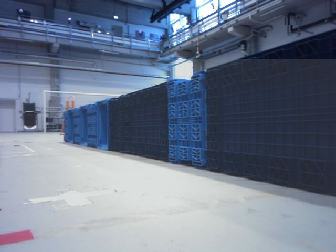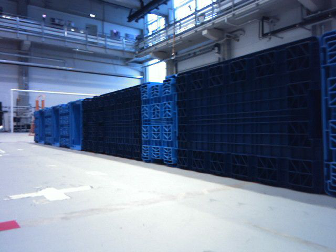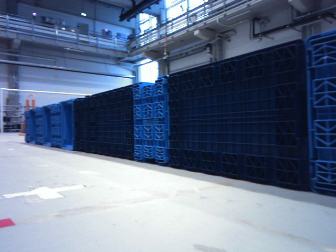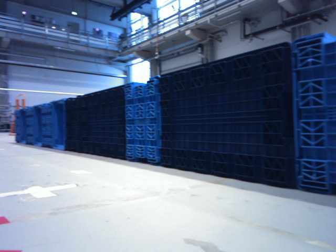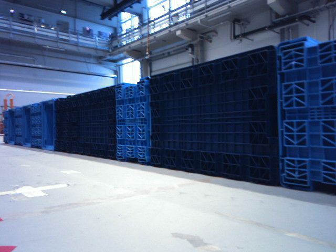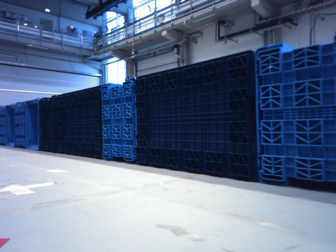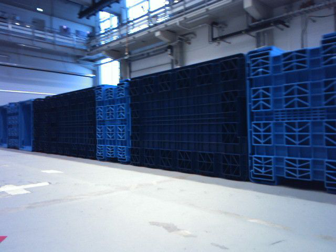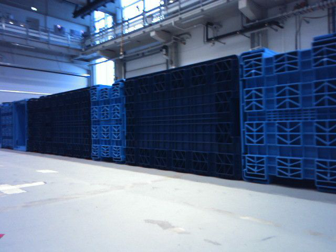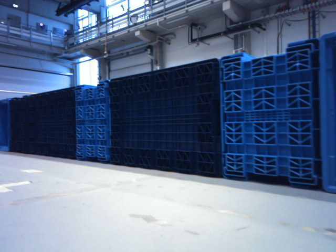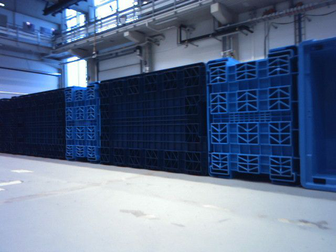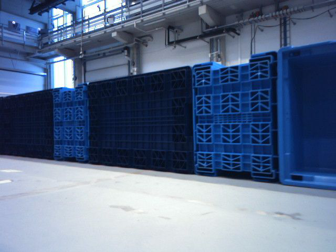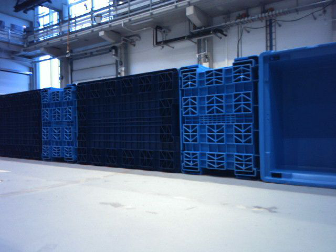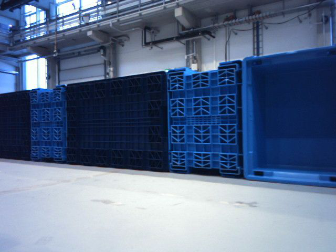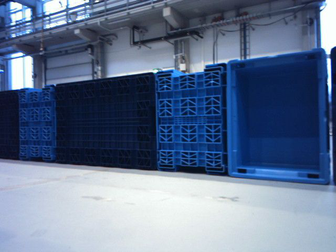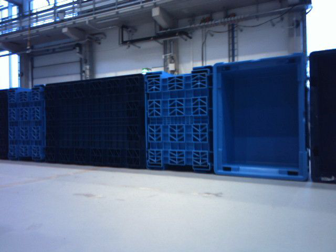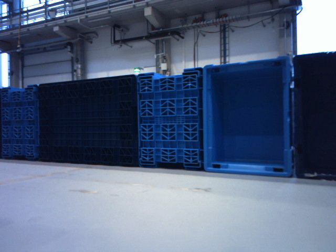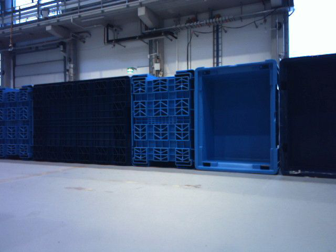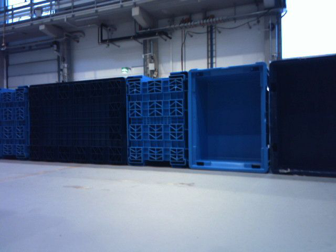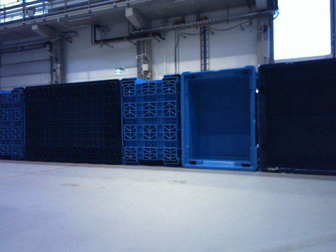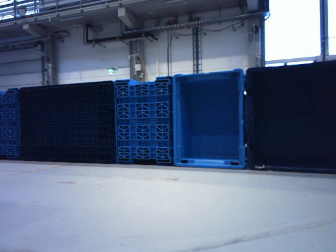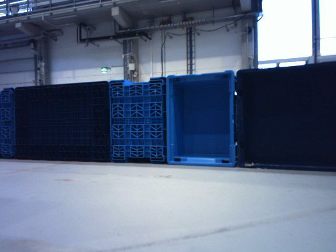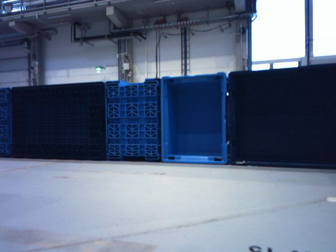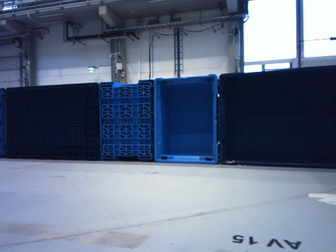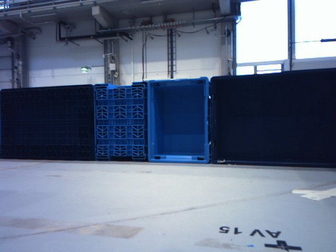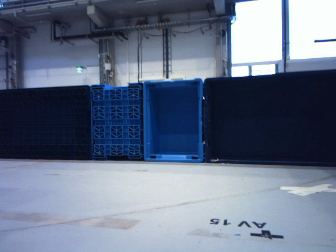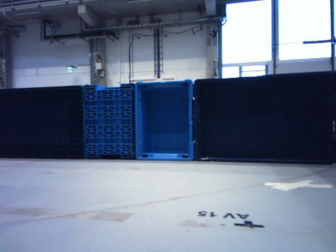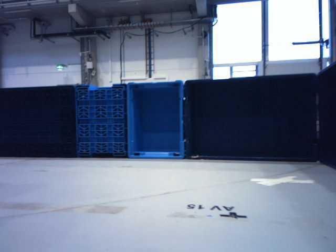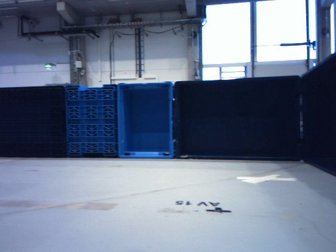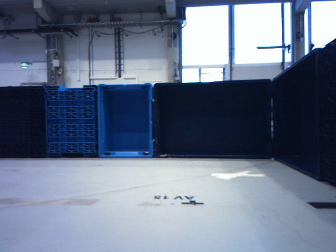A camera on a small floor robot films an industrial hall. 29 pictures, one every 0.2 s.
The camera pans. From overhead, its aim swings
clockwise.
The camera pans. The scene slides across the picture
to the left.
0.0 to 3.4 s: The camera swings to its right by about 40 degrees, and the scene slides to the left. It travels backward, about 0.6 m.
3.4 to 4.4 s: The camera travels backward, about 0.2 m, so what stands in front gets smaller.
4.4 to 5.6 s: The camera pans to its right, which is clockwise from overhead, by about 10 degrees. It travels backward, about 0.2 m, so what stands in front gets smaller.
The film runs backward here.
